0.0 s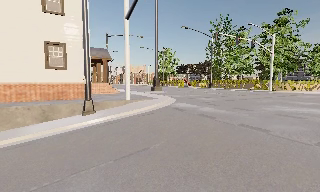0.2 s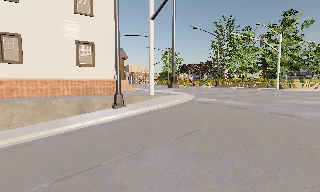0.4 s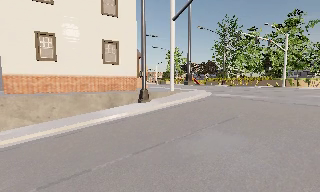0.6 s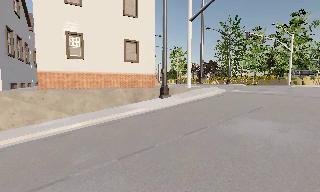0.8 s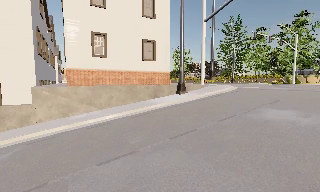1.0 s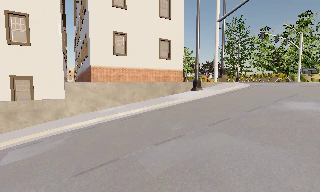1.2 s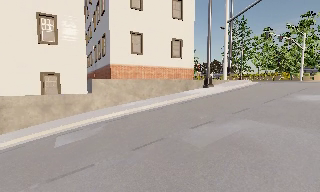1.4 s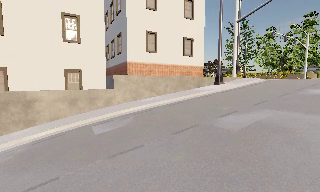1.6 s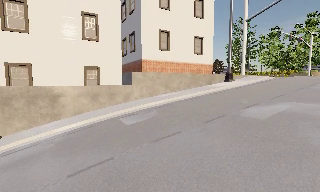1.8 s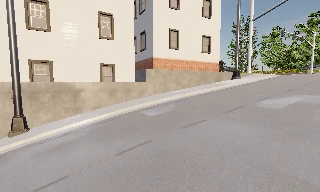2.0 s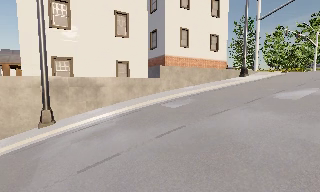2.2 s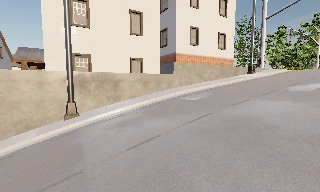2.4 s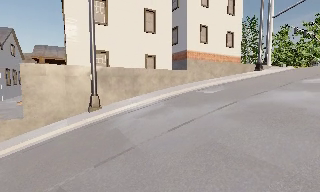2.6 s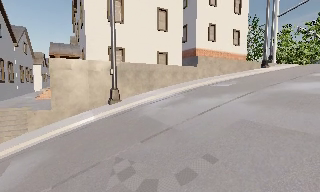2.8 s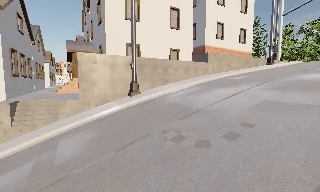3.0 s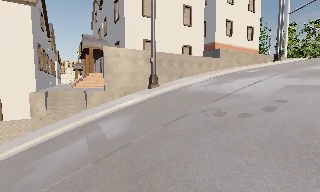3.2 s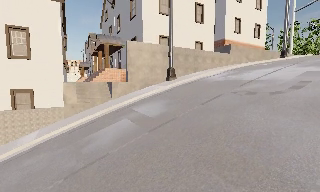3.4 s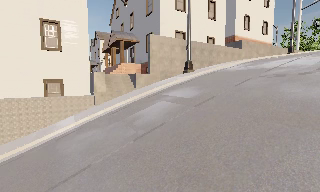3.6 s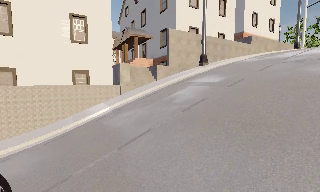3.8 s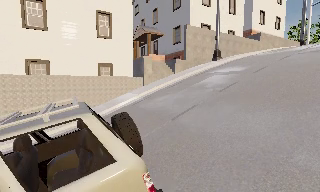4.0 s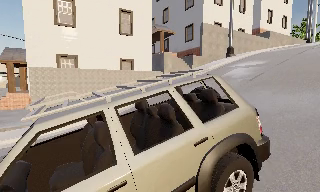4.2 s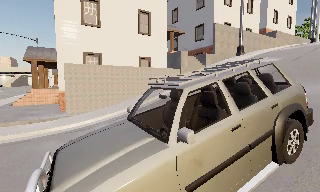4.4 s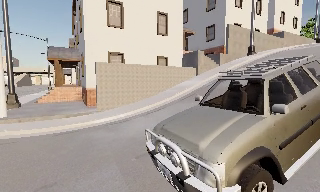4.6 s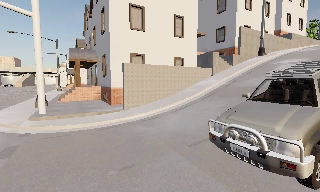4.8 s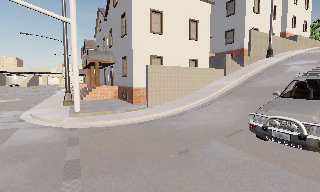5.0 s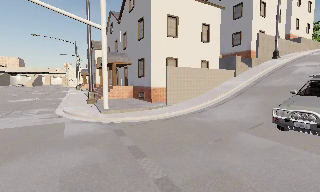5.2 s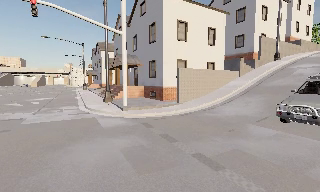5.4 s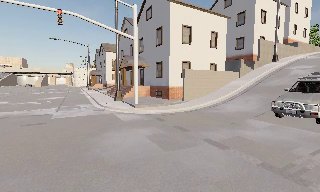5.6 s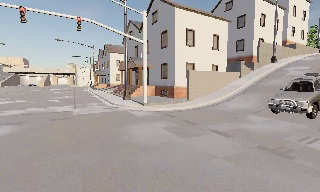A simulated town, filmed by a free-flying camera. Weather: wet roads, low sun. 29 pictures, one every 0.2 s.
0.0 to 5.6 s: The camera travels to its left and backward, about 40 m, so close, fixed things drift to the right.
The film runs backward here.
